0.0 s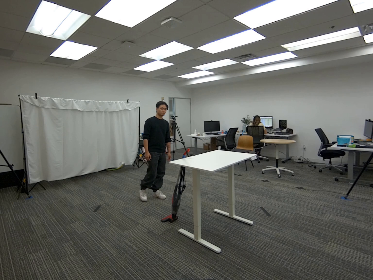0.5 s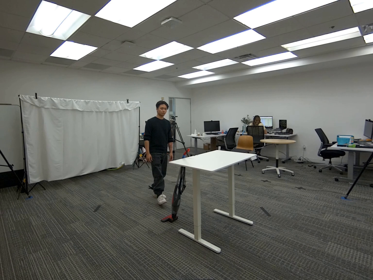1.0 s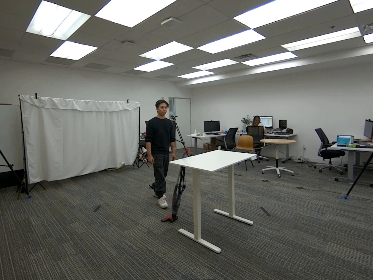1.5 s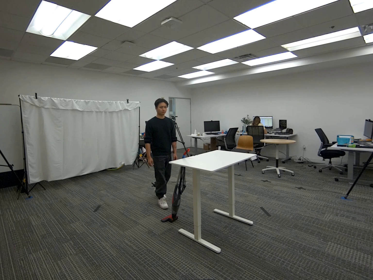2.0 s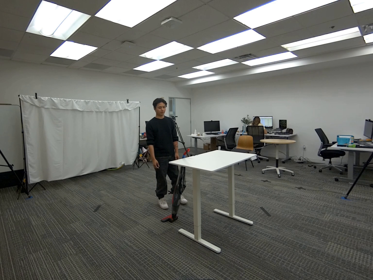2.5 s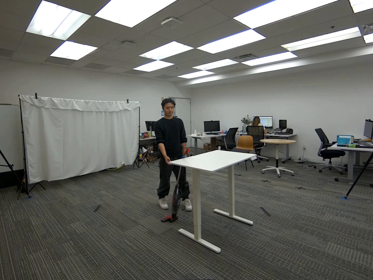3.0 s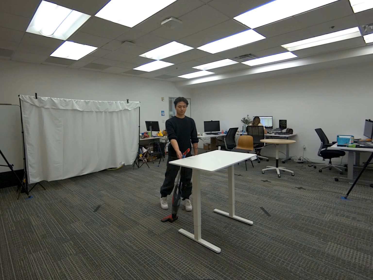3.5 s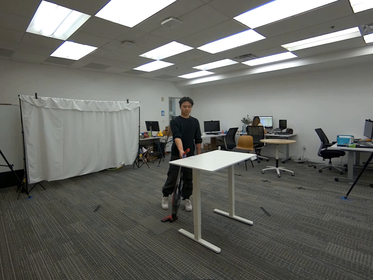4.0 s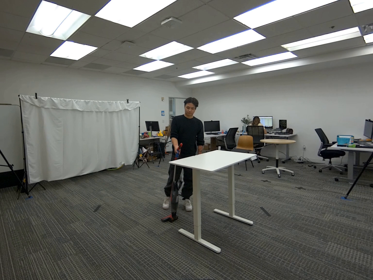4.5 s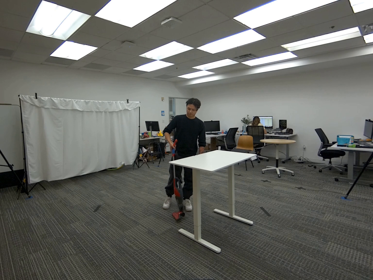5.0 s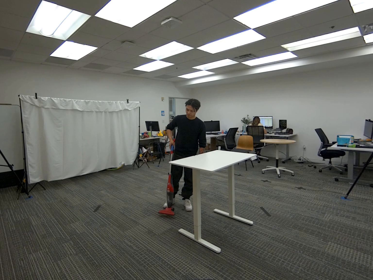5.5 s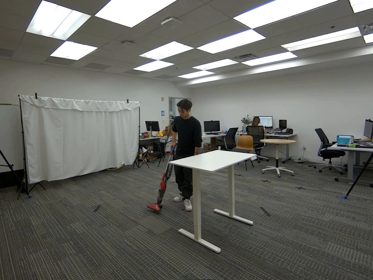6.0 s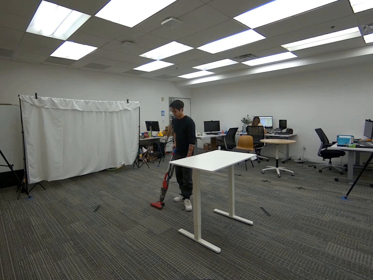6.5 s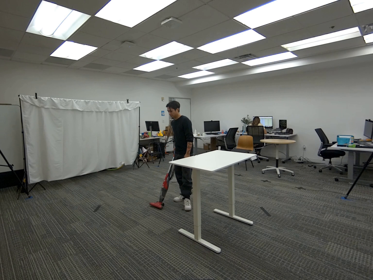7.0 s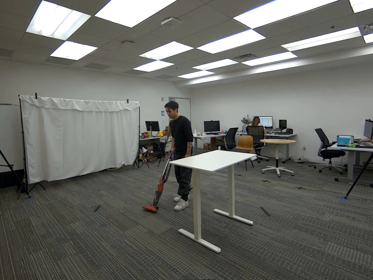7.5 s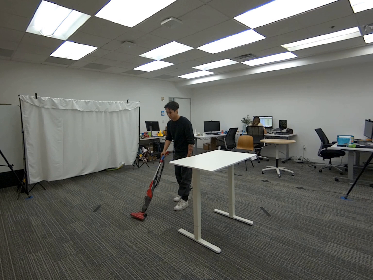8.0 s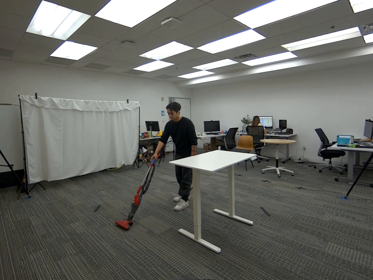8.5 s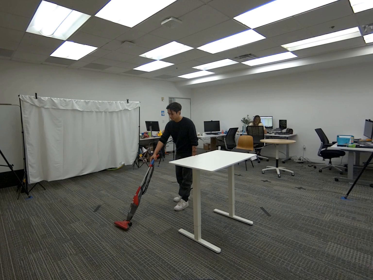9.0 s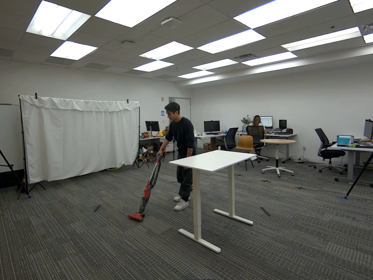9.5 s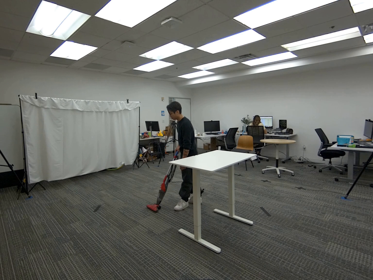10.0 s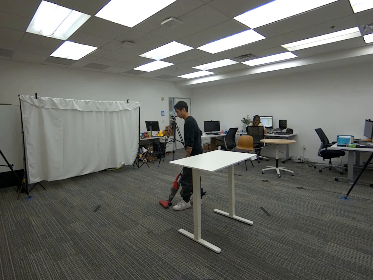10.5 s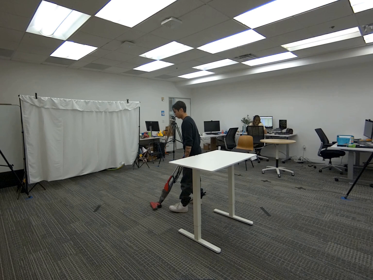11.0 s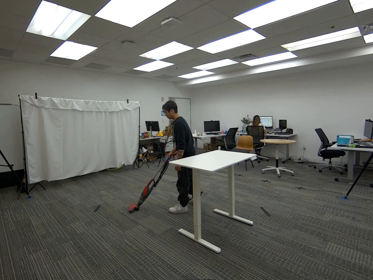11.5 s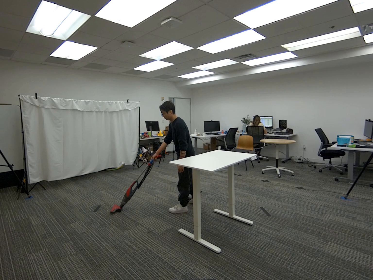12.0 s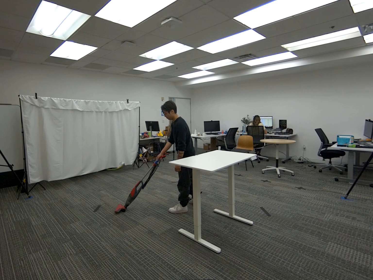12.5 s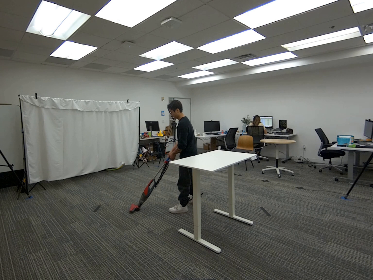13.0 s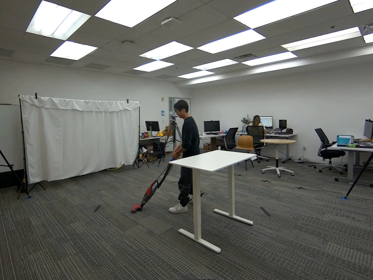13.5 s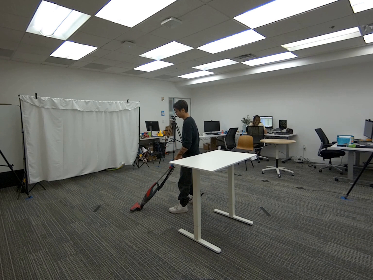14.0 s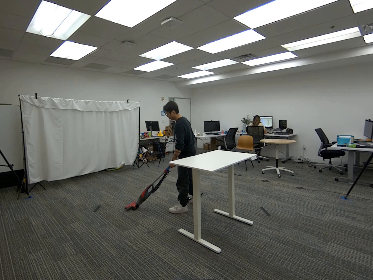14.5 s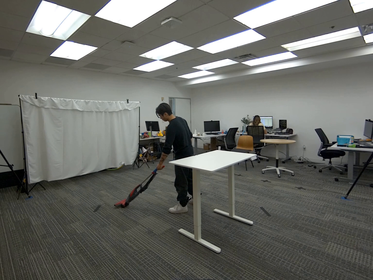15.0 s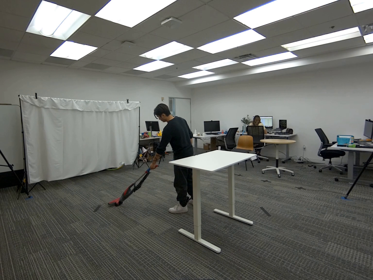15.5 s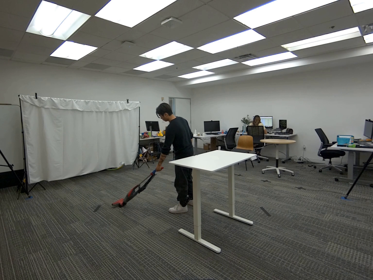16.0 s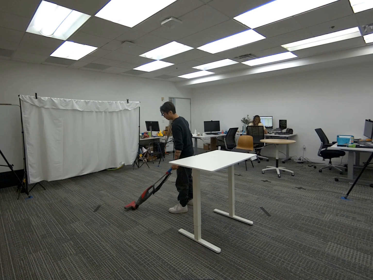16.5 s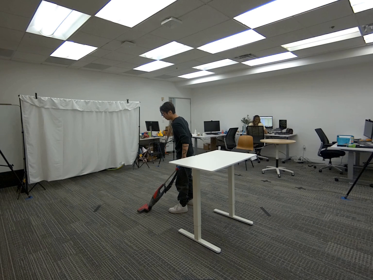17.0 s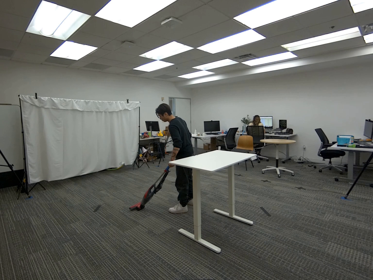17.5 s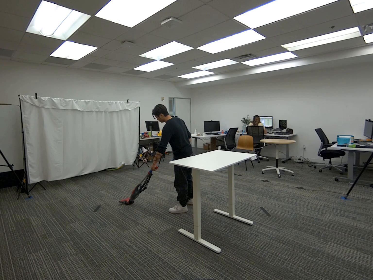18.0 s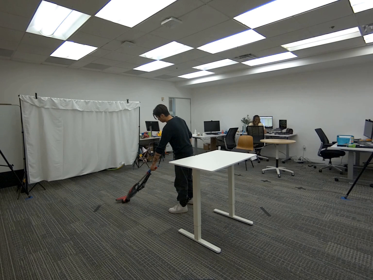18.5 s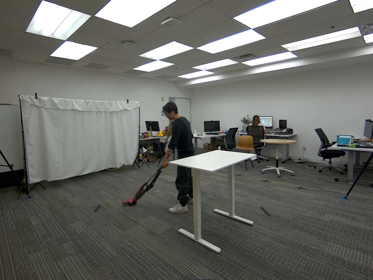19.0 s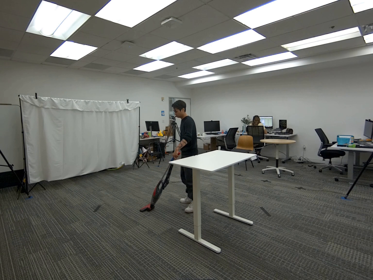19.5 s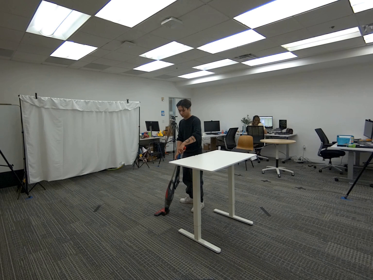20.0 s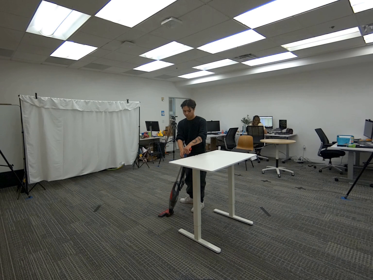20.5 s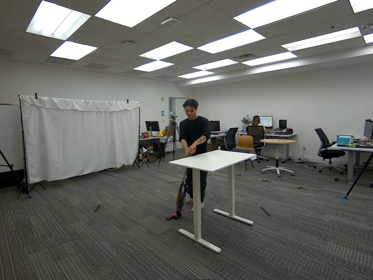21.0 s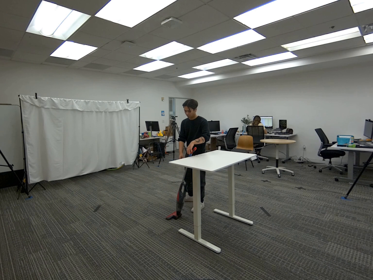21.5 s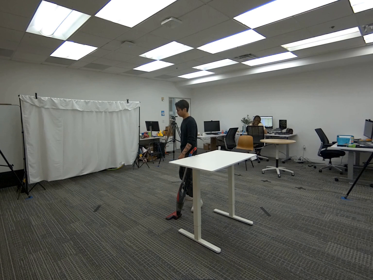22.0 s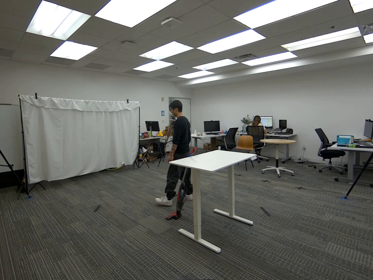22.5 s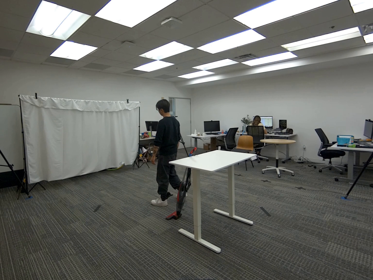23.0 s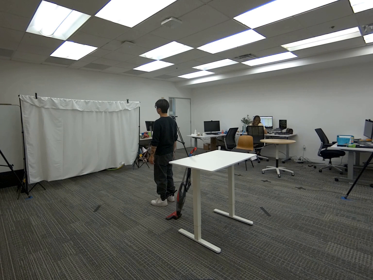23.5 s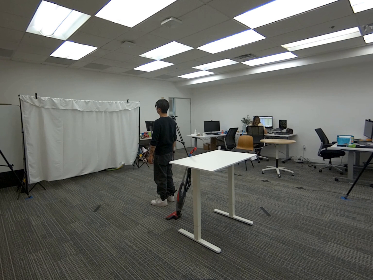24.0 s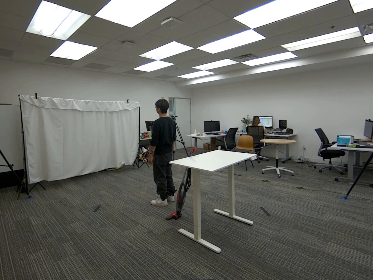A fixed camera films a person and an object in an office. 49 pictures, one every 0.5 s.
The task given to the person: Walk over to the vacuum leaning against the white desk. Using your right hand, grasp the handle and perform a vacuuming motion around the desk. Then switch to your left hand and continue the vacuuming motion. Finally, return the vacuum to its original position, leaning against the white desk.
